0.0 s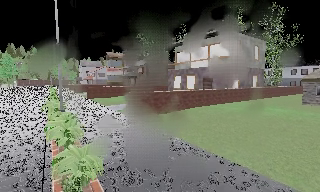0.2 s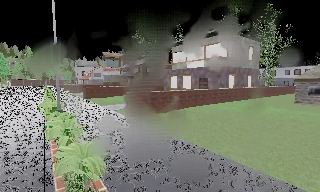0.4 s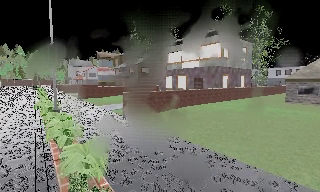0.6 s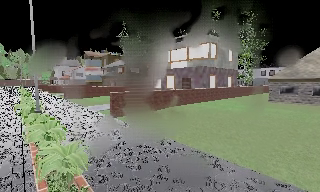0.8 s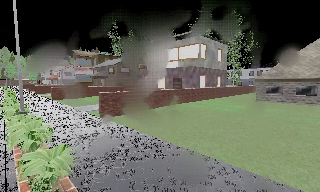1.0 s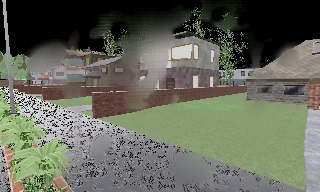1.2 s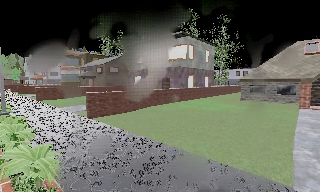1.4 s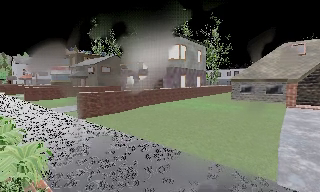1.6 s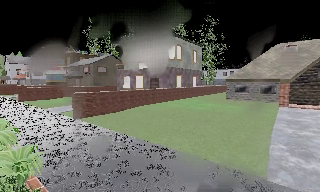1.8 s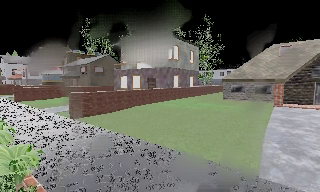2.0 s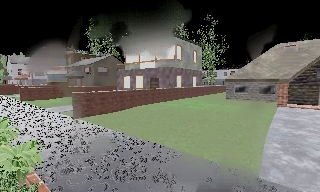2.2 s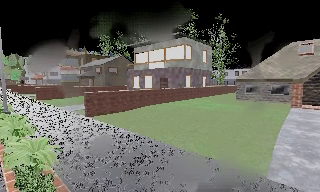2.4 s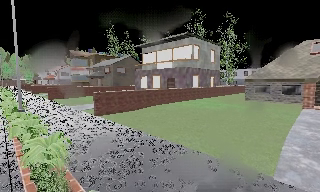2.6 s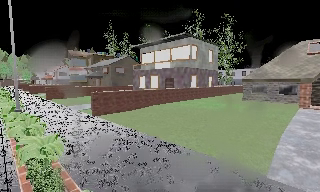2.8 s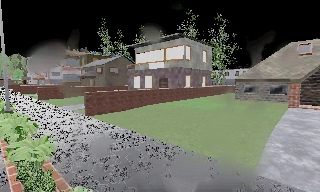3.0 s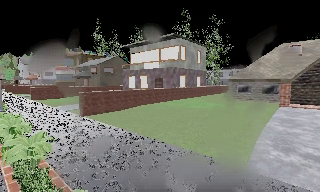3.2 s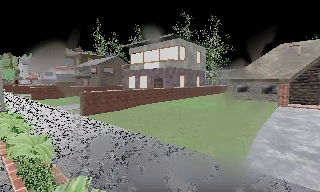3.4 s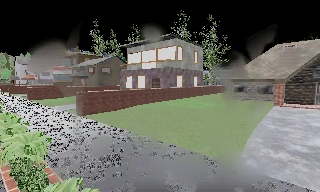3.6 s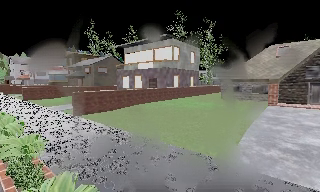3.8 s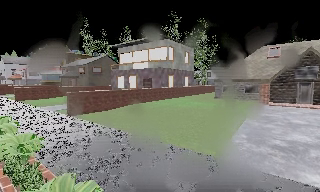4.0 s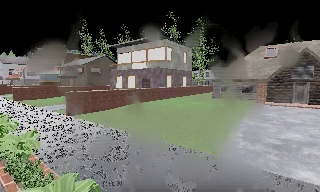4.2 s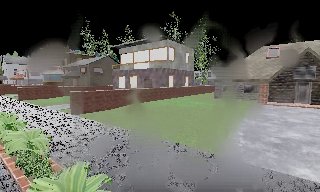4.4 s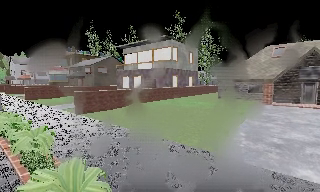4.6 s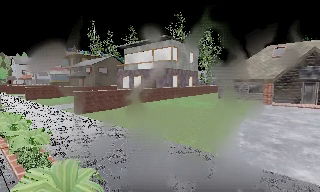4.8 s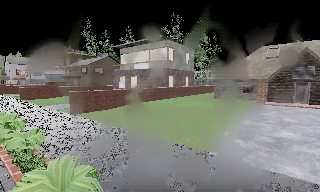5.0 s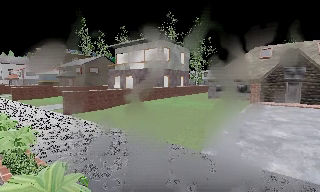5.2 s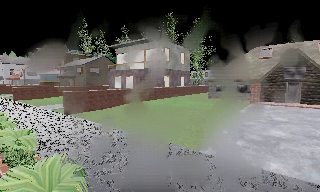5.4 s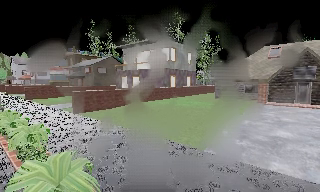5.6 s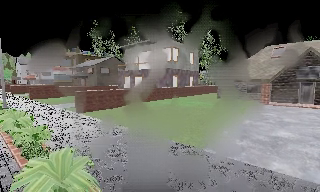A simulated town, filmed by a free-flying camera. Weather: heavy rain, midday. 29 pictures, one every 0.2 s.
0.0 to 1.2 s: The scene slides to the left, as the camera pans about 15 degrees to its right.
1.2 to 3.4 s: The camera travels backward and to its right, about 1 m, so what stands in front gets smaller.
3.4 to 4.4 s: The camera travels backward, about 0.5 m, so what stands in front gets smaller.
4.4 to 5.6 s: The camera shifts only a little, or ends up much as it began.
The film runs backward here.
